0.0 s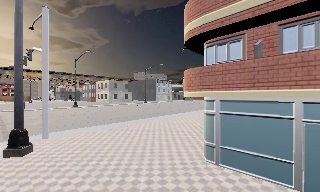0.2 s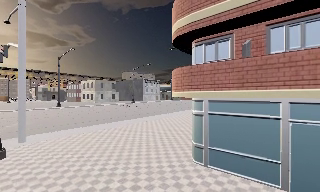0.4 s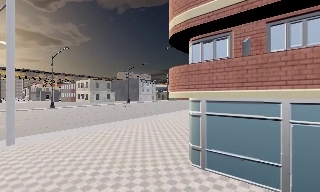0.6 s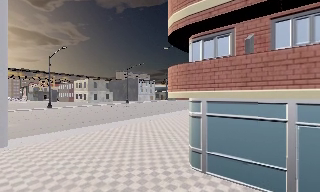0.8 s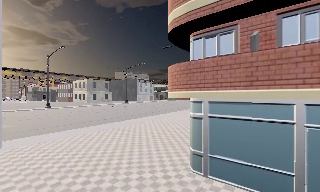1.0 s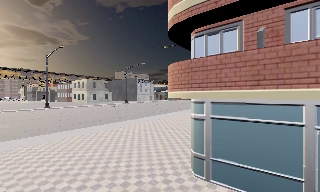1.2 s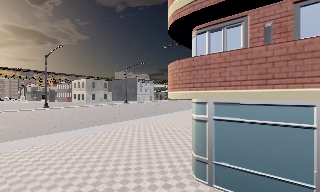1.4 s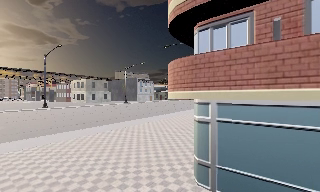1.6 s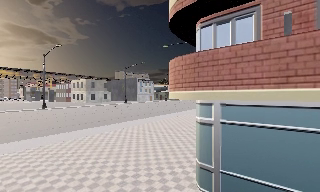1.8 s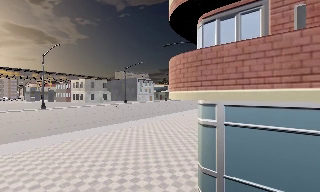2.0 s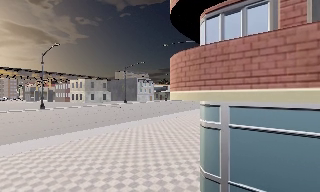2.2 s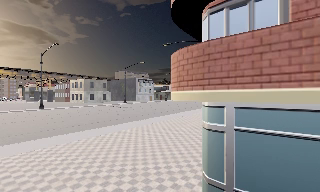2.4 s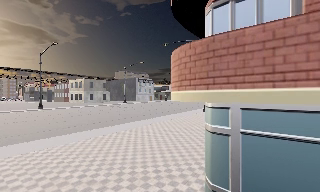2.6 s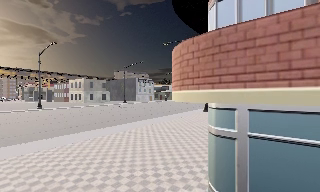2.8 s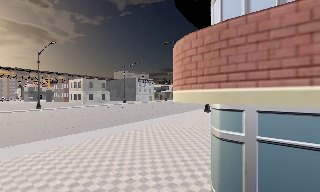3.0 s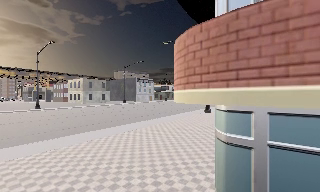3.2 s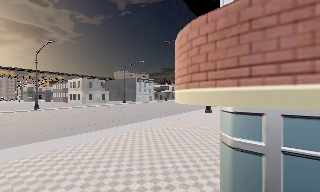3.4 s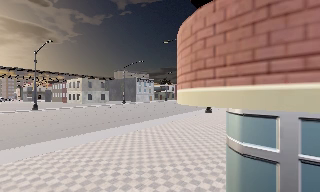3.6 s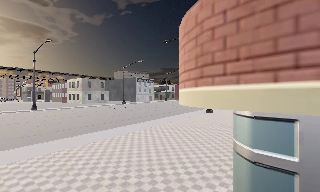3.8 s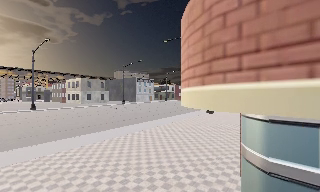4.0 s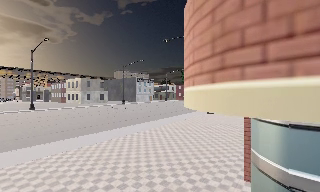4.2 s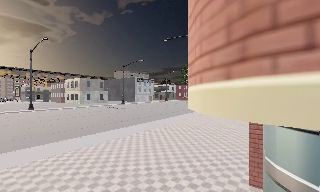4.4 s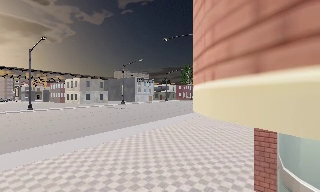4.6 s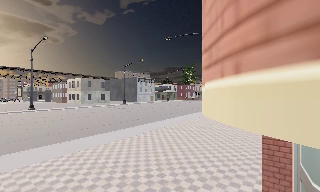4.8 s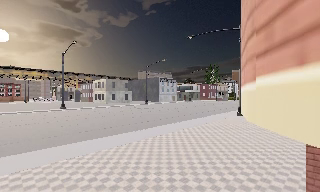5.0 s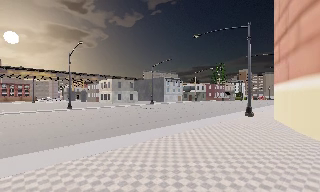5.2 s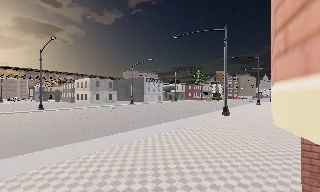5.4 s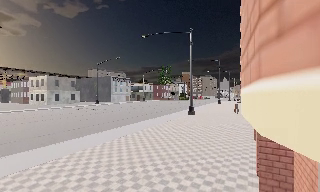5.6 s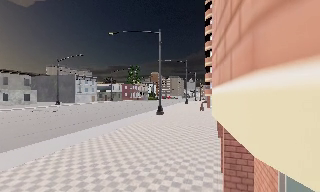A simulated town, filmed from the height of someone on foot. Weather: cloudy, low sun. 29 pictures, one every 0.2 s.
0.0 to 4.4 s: The camera travels forward, about 5 m, so what stands in front looms larger.
4.4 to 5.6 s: The camera swings to its right by about 20 degrees, and the scene slides to the left. It travels forward, about 1.5 m, so what stands in front looms larger.
The film runs forward here.
